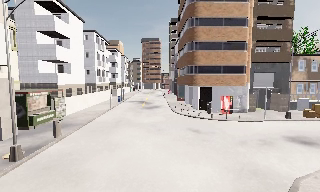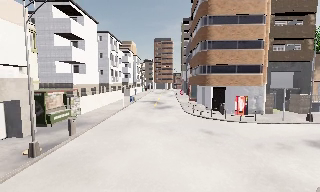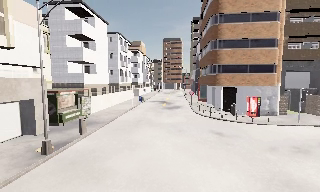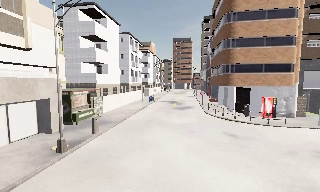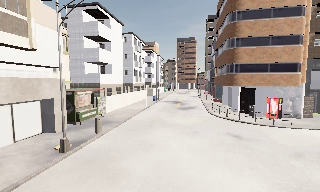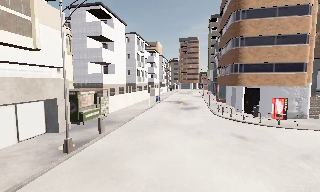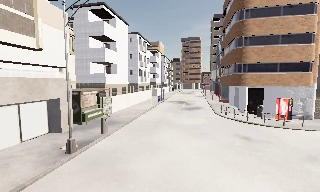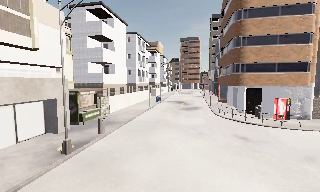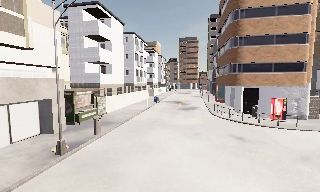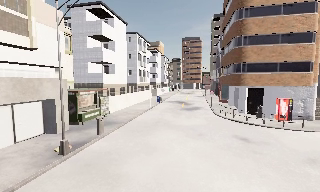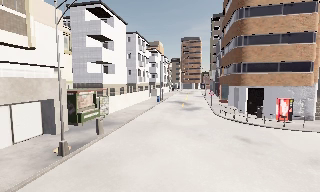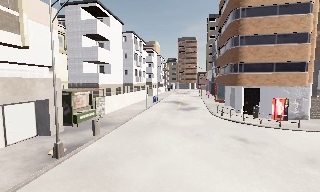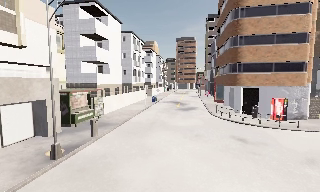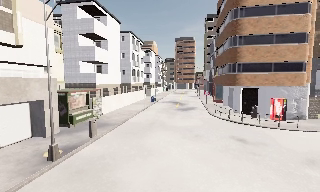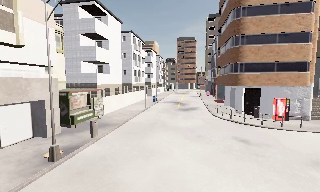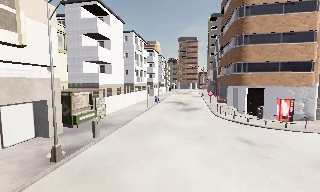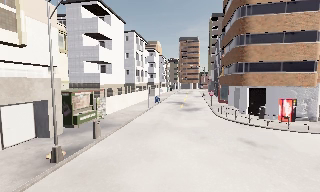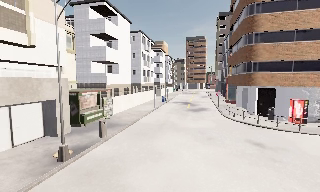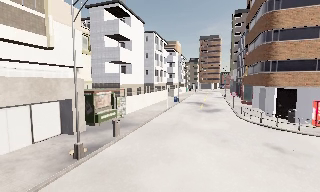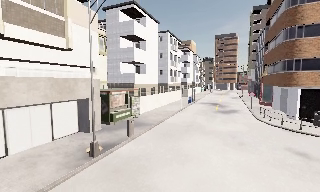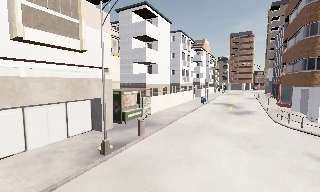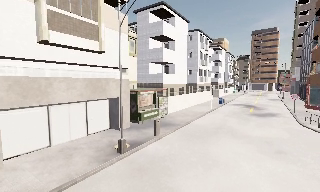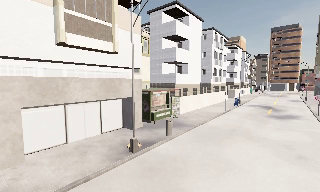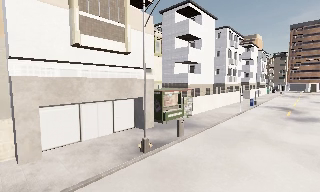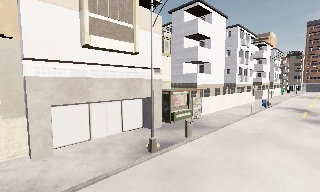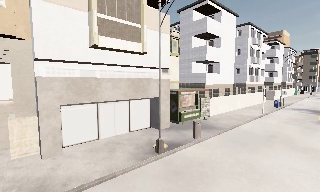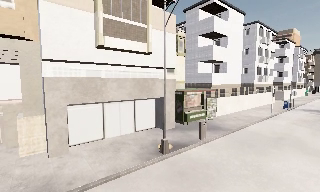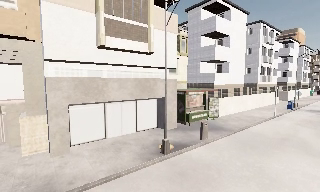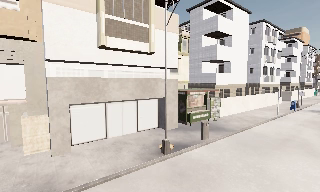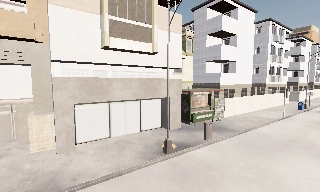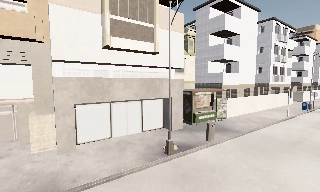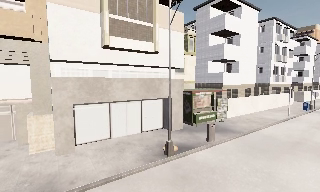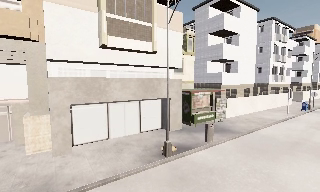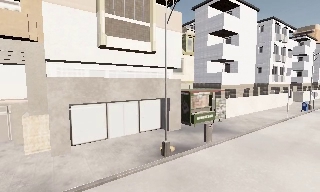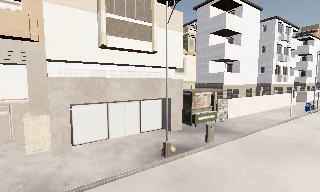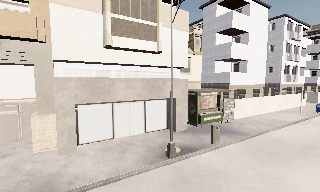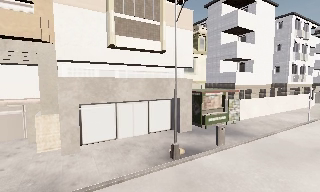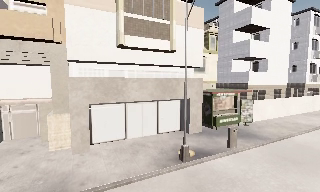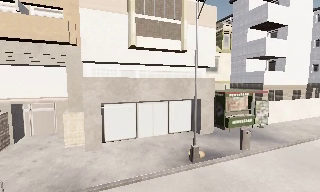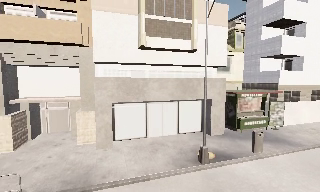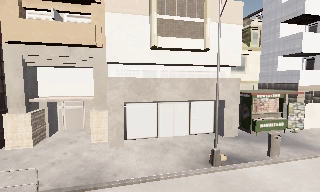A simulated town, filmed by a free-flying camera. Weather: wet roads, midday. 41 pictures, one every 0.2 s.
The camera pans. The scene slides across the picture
to the right.
The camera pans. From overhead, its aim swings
counterclockwise.
0.0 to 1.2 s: The camera swings to its left by about 15 degrees, and the scene slides to the right. It travels forward, about 0.5 m, so what stands in front looms larger.
1.2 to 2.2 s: The camera shifts only a little, or ends up much as it began.
2.2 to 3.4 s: The camera travels forward, about 0.5 m, so what stands in front looms larger.
3.4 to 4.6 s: The camera pans to its left, which is counterclockwise from overhead, by about 30 degrees.
4.6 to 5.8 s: The camera swings to its left by about 10 degrees, and the scene slides to the right. It travels to its right, about 0.5 m.
5.8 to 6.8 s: The camera shifts only a little, or ends up much as it began.
6.8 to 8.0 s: The scene slides to the right, as the camera pans about 20 degrees to its left.
The film runs forward here.
